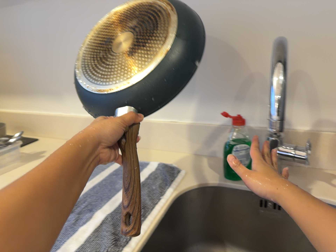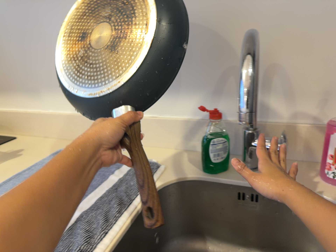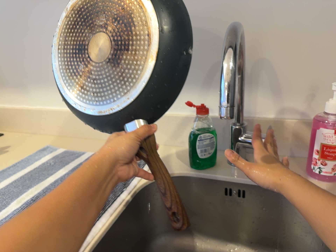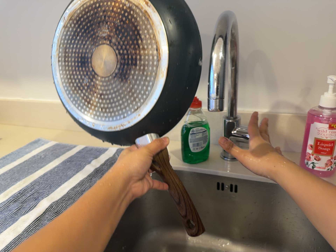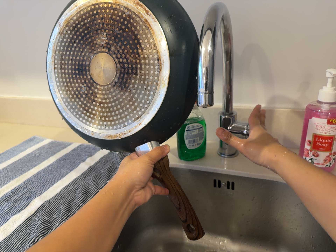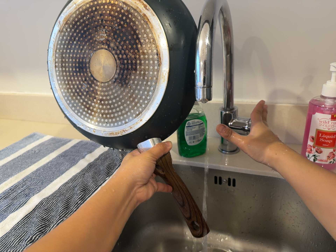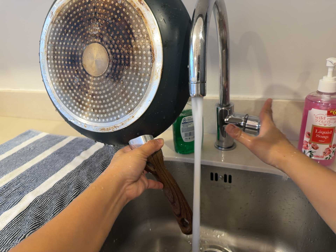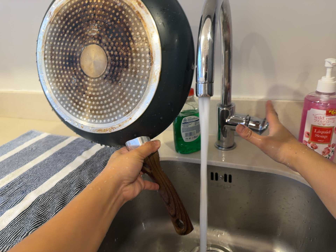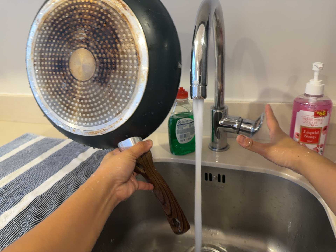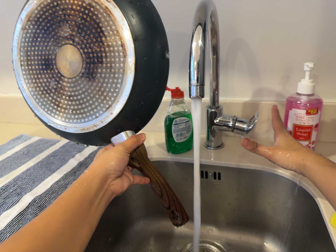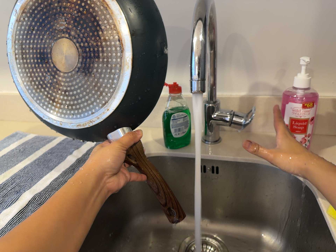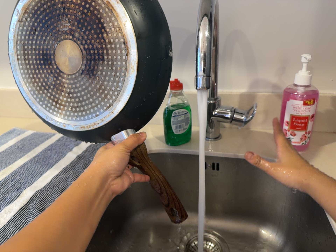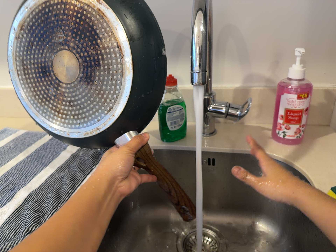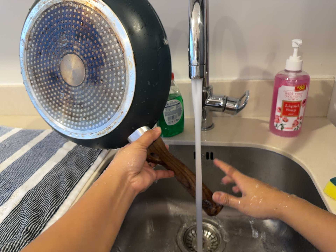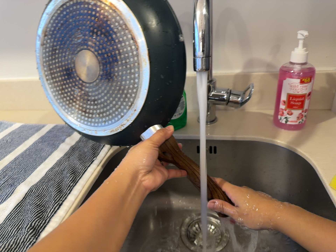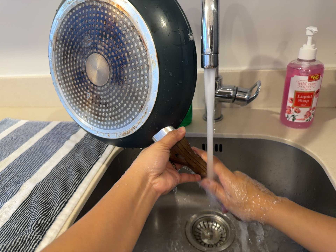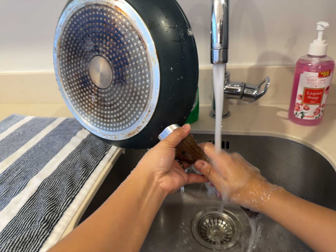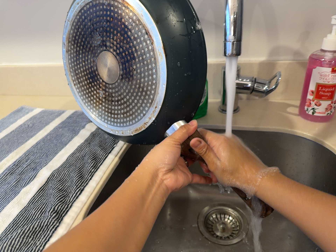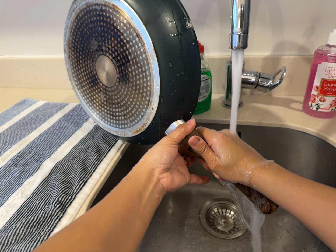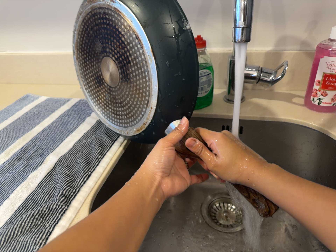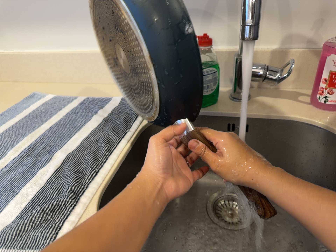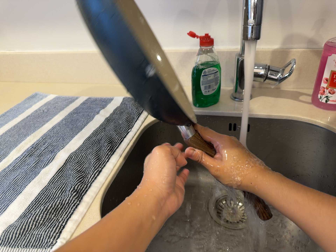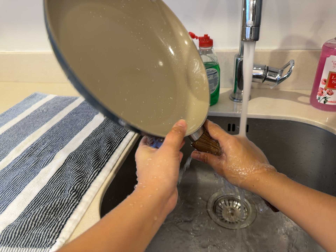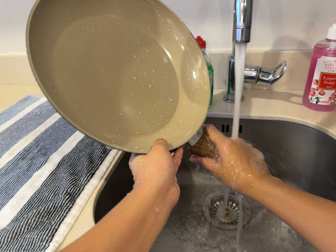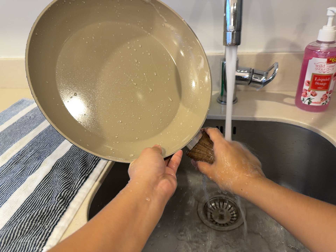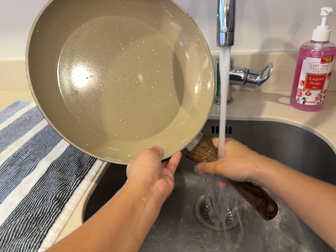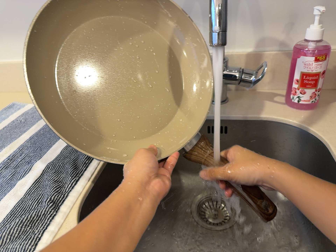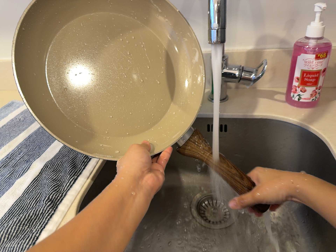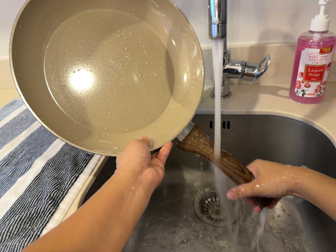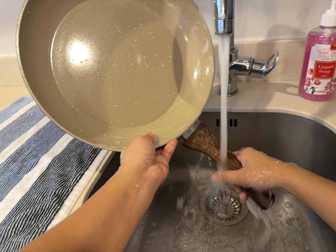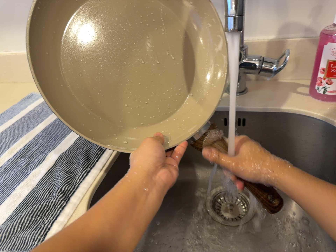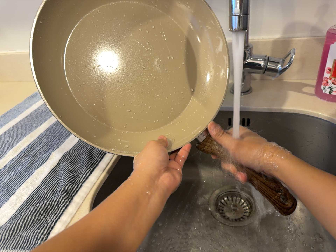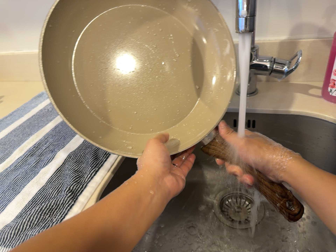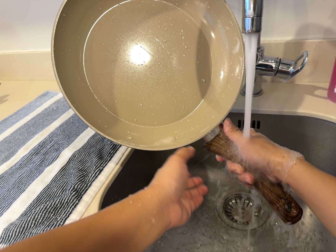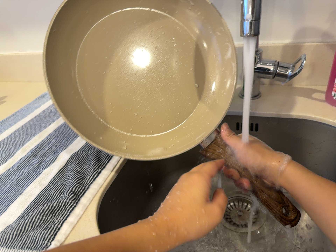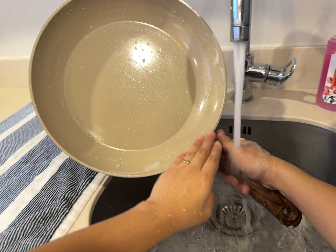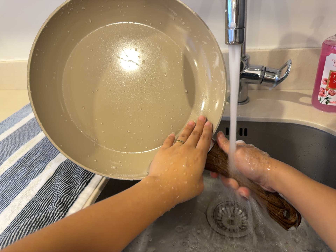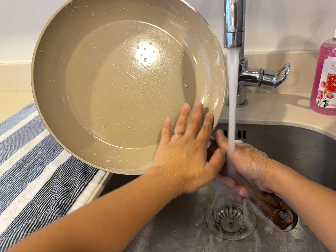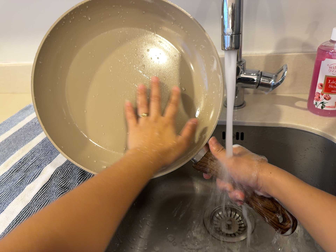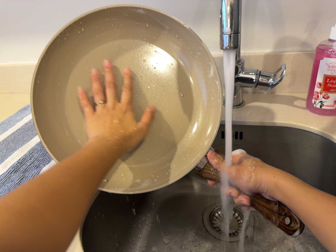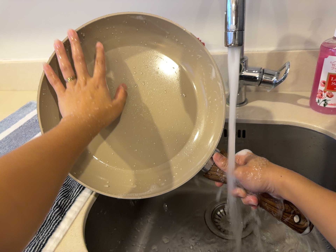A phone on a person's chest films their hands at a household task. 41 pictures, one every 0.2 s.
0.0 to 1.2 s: The camera travels to its right, about 10 cm, so close, fixed things drift to the left.
1.2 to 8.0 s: The camera travels to its left, about 5 cm. Its aim tips toward the bottom of its view by about 10 degrees, and the scene shifts upward.
The film runs backward here.
